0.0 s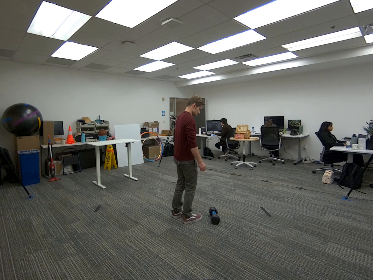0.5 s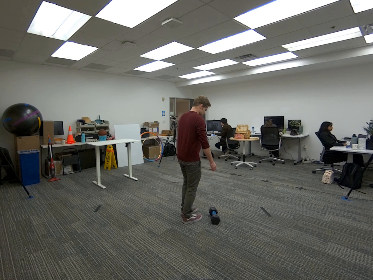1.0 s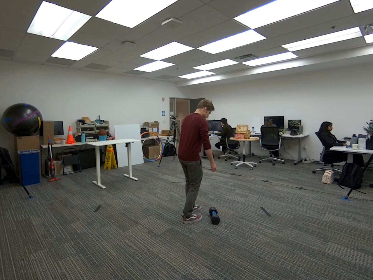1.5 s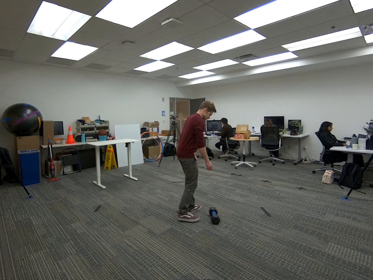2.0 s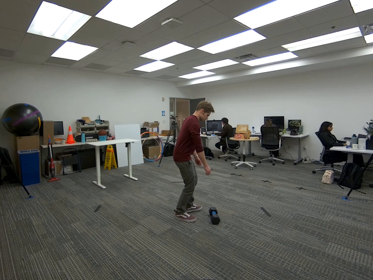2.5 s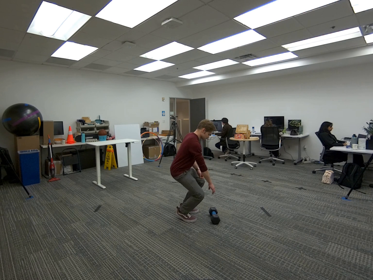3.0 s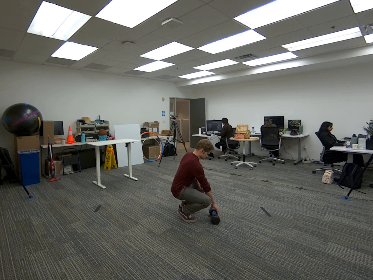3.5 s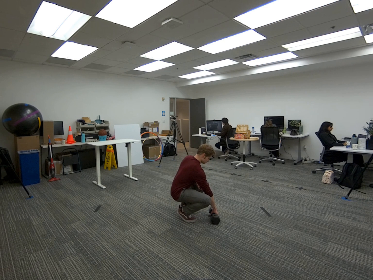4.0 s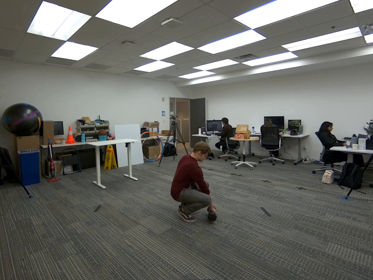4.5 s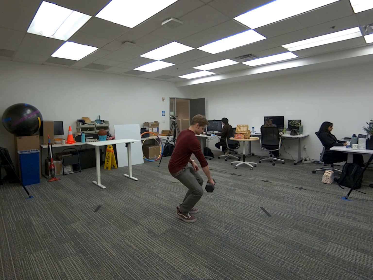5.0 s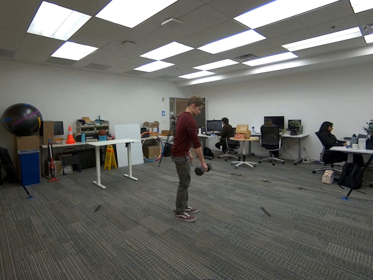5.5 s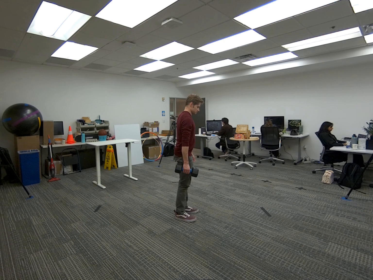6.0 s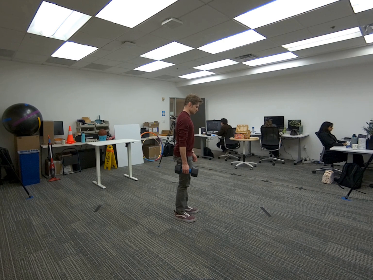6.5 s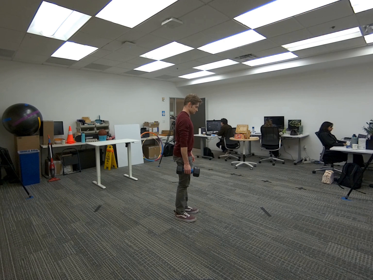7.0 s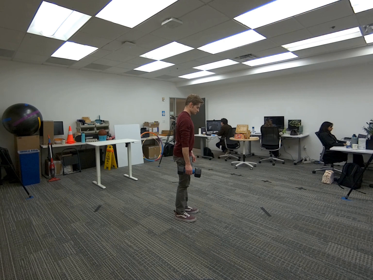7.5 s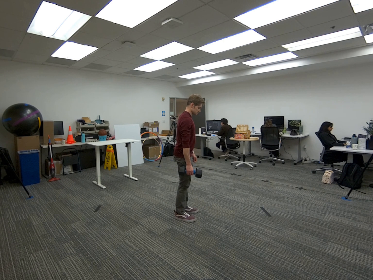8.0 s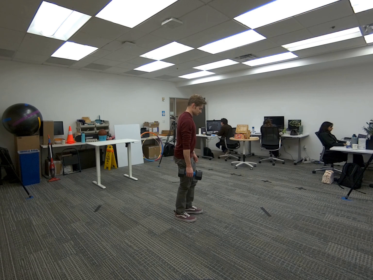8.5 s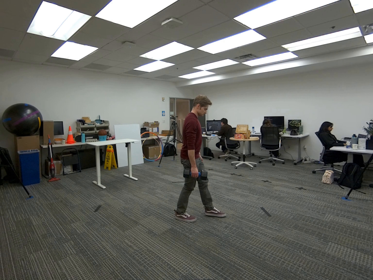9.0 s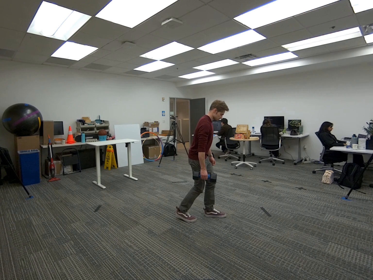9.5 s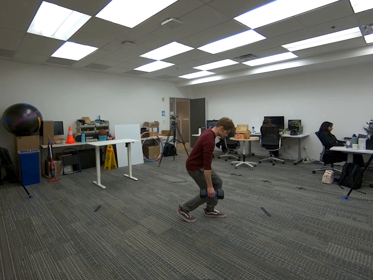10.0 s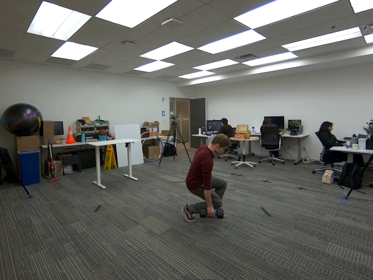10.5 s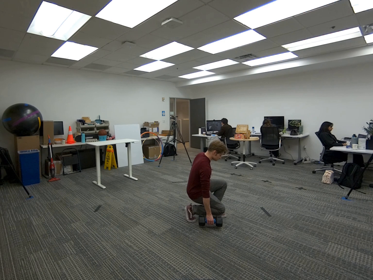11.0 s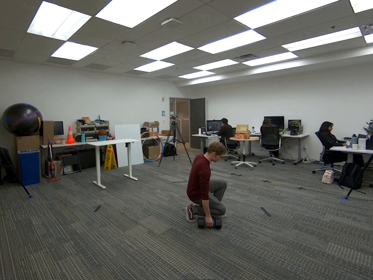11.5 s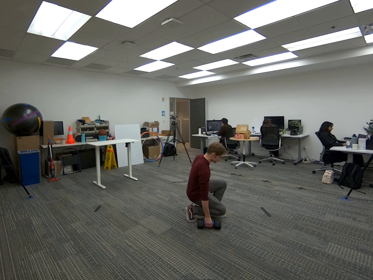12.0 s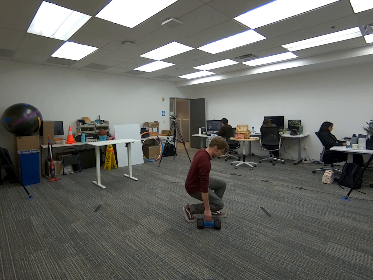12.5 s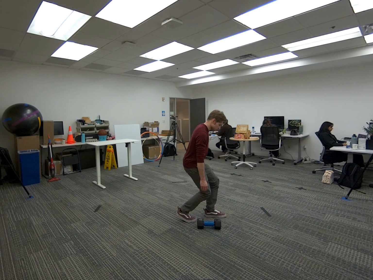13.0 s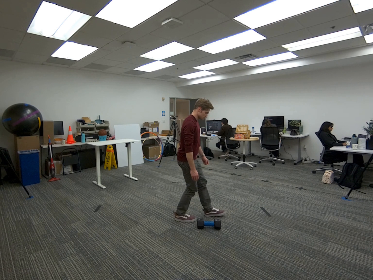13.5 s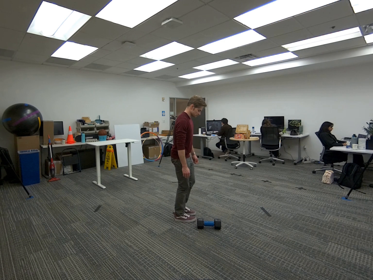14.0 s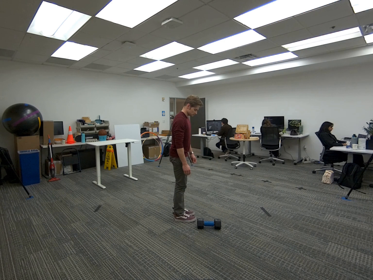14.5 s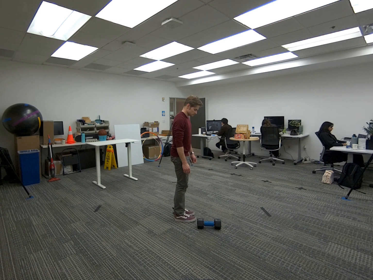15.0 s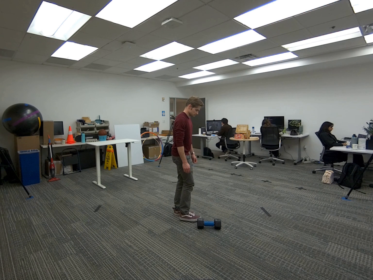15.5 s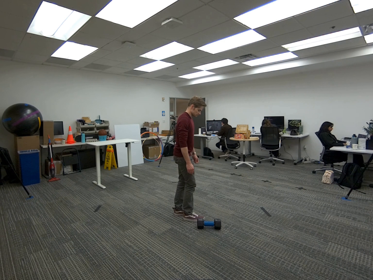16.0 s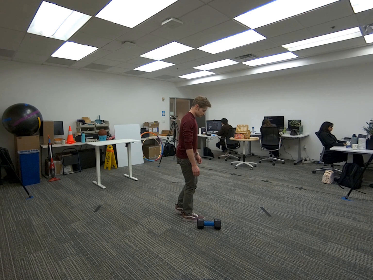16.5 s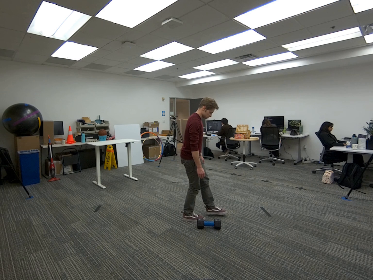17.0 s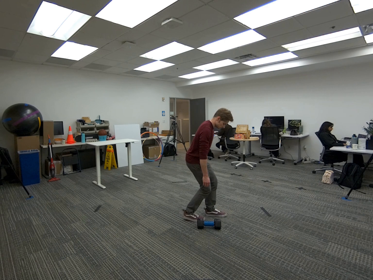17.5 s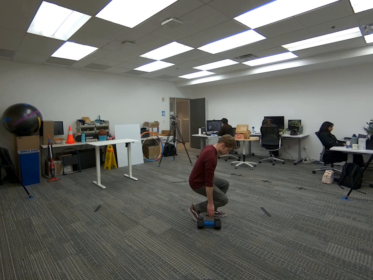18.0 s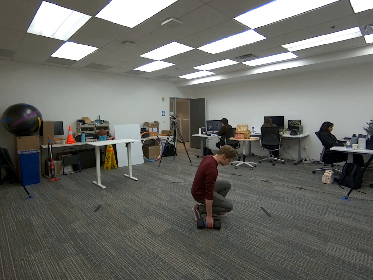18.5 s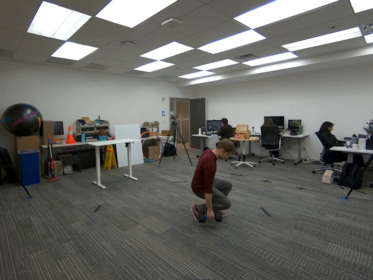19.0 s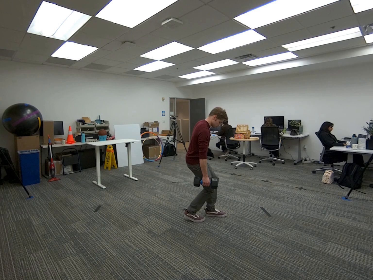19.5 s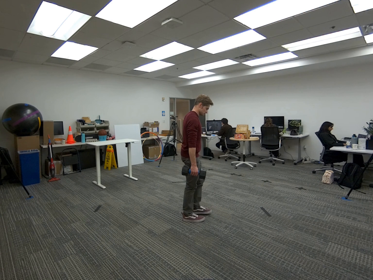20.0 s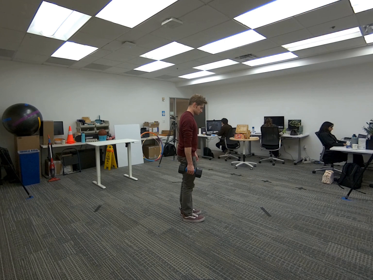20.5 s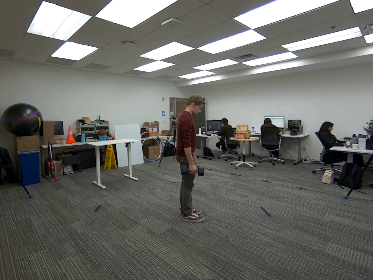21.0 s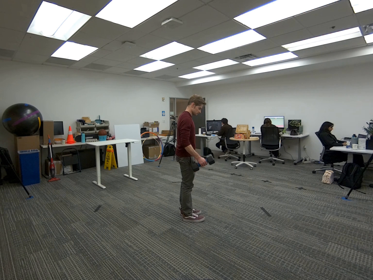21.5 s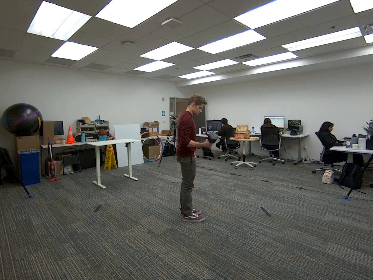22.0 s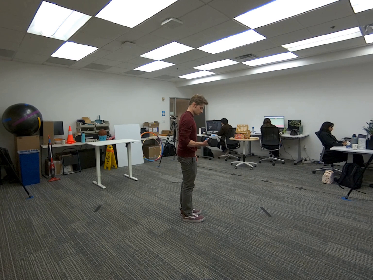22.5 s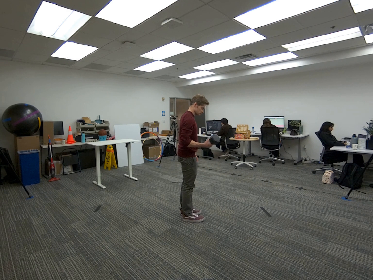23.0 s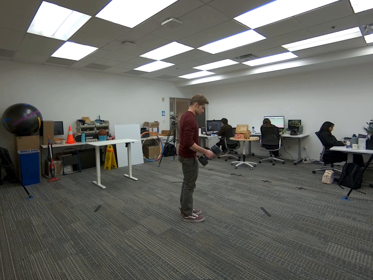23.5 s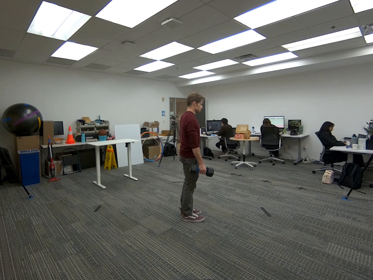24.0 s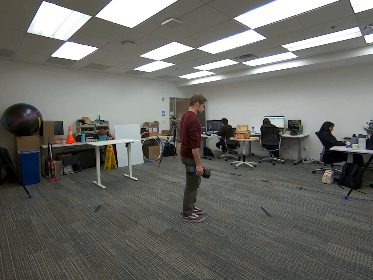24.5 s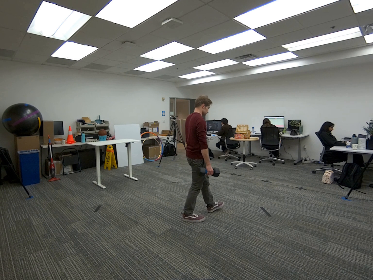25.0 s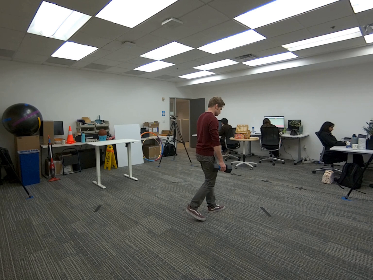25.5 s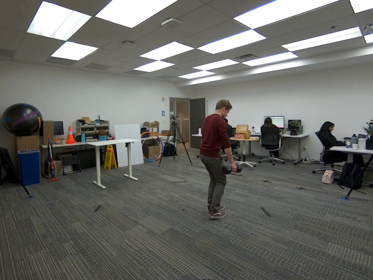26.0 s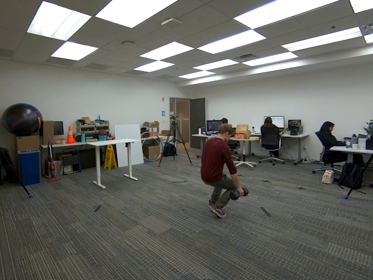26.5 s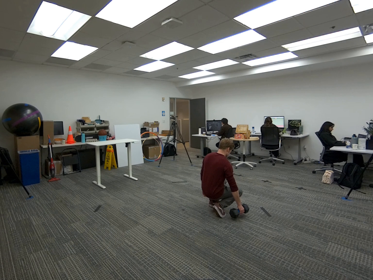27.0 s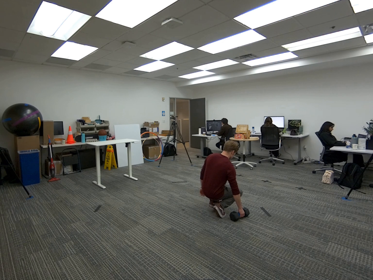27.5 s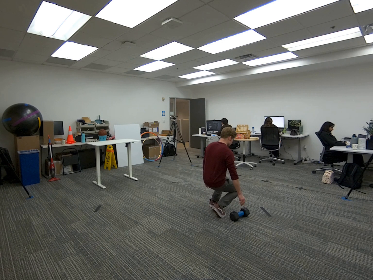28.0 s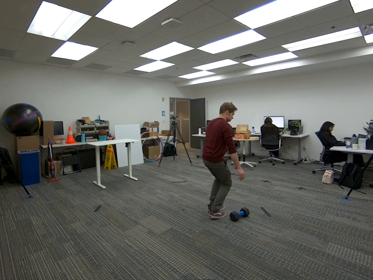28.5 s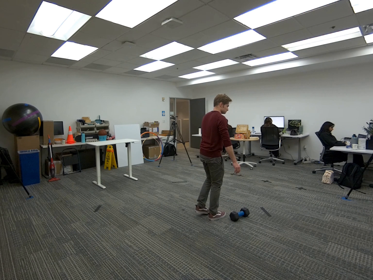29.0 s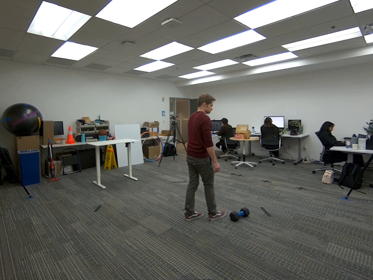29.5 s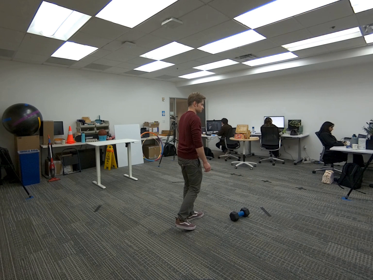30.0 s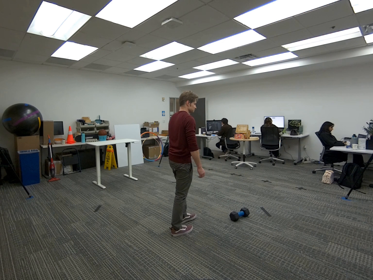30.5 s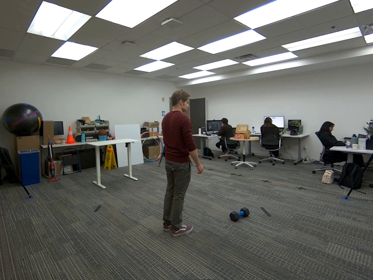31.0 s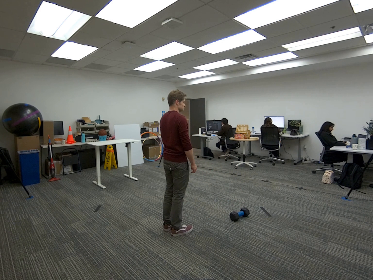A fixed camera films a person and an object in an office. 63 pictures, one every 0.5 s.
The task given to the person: Walk to the dumbbell, pick up and hold the dumbbell and lift it while keeping your back straight and stable. Lower it slowly, keeping your back straight and hips pushed back. Repeat until finished, then carefully place the dumbbell on the ground.
